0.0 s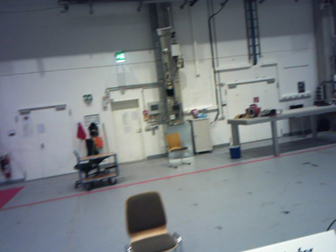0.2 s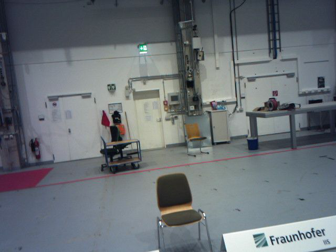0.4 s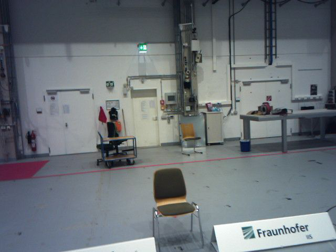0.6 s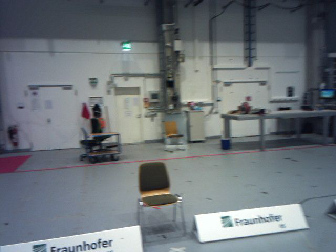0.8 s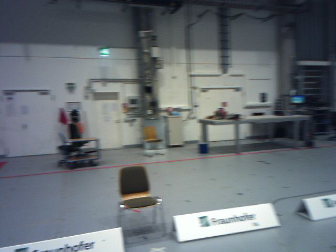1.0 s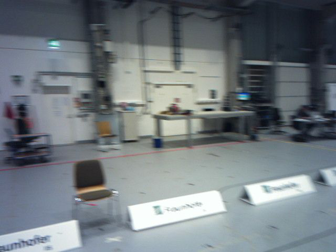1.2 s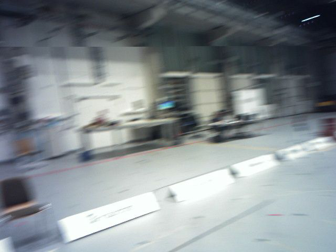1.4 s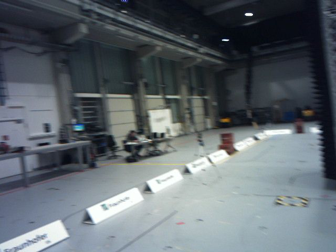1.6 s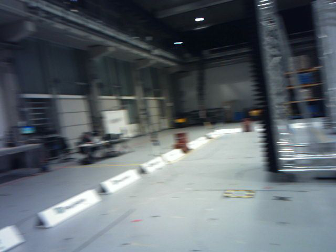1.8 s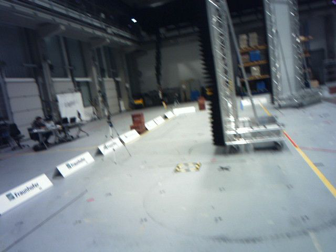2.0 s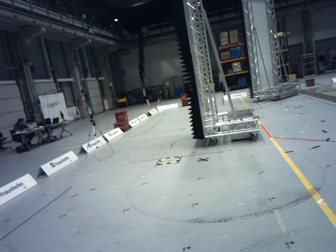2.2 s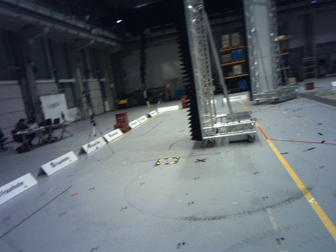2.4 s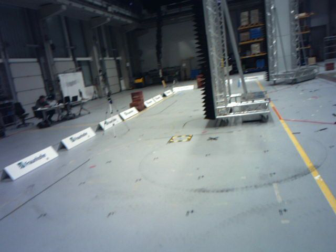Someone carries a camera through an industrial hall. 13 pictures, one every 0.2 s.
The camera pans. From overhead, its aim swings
clockwise.
The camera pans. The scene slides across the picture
to the left.
0.0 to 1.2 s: The scene slides to the left, as the camera pans about 30 degrees to its right. It travels backward, about 1.4 m.
1.2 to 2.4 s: The scene slides to the left, as the camera pans about 30 degrees to its right. It travels backward, about 1.4 m. Its aim tips downward by about 10 degrees, and the scene shifts upward.
The film runs backward here.
